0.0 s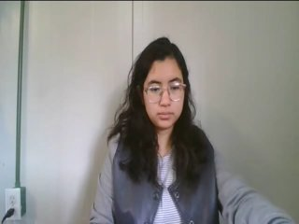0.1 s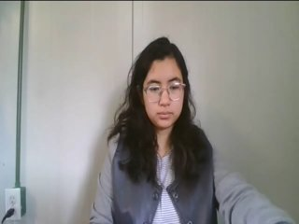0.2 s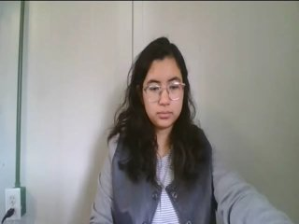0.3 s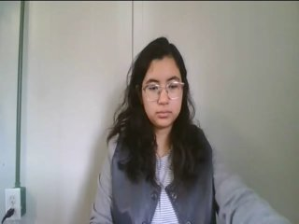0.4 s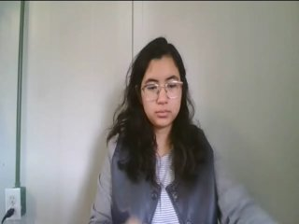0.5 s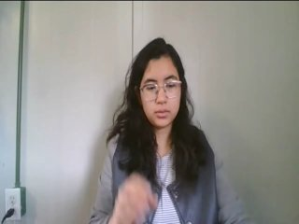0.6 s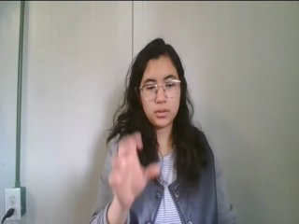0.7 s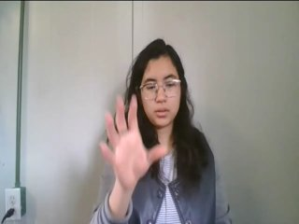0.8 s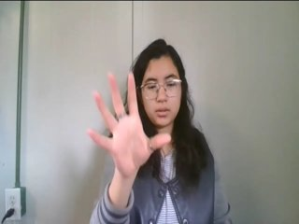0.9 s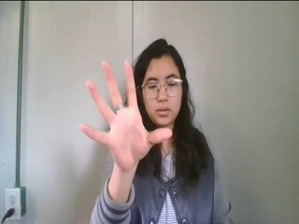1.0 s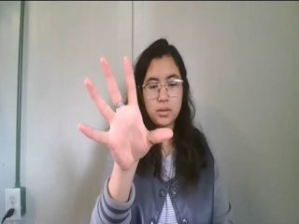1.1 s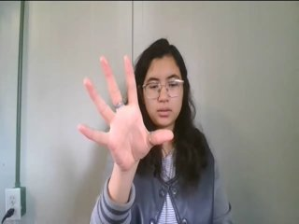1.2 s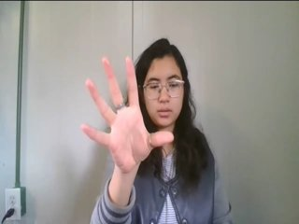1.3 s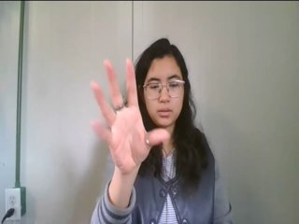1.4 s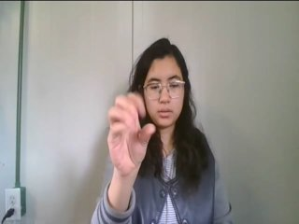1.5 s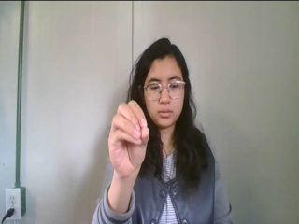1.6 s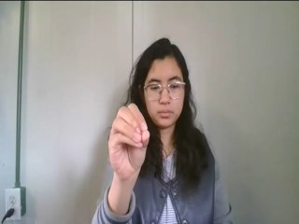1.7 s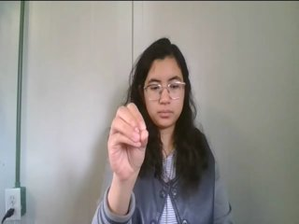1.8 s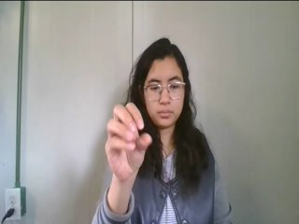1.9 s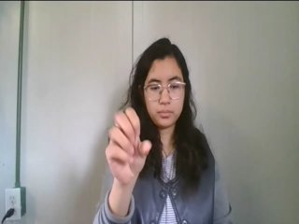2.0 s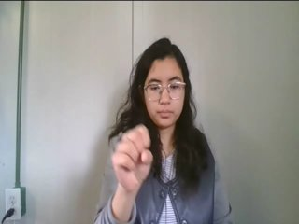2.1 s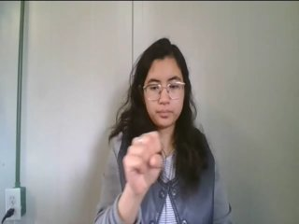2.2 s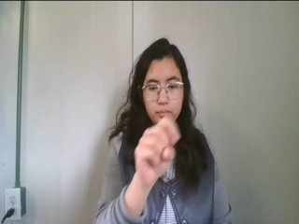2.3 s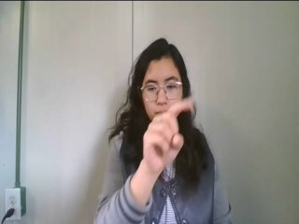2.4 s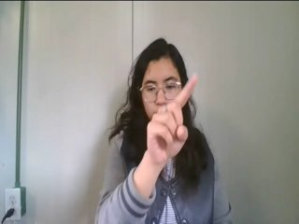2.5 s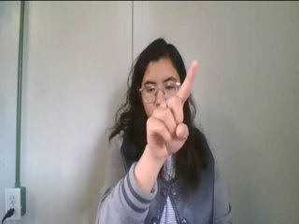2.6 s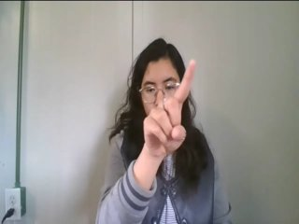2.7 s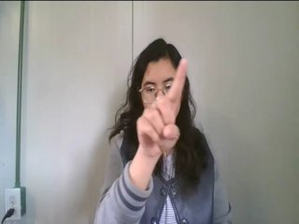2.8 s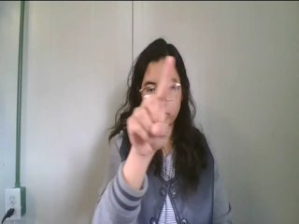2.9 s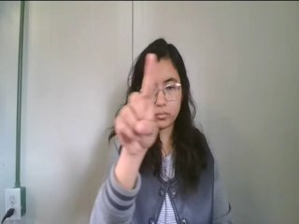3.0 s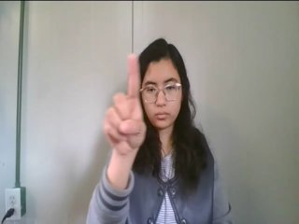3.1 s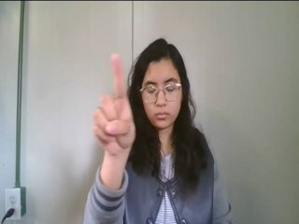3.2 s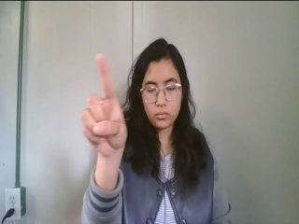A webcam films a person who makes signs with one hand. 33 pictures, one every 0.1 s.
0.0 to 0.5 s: Non-gesture.
0.6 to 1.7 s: Zoom out.
1.8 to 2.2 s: Non-gesture.
2.3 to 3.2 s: Pointing with one finger.
